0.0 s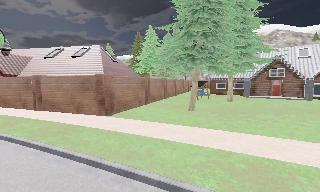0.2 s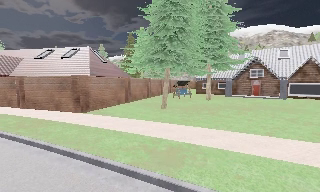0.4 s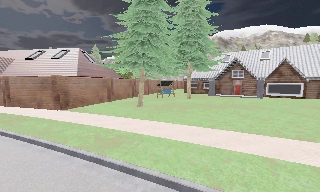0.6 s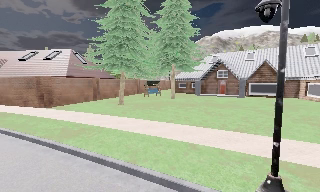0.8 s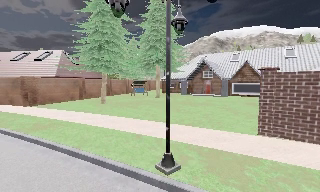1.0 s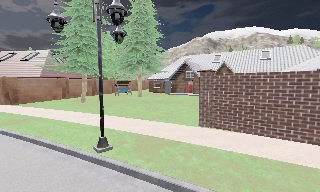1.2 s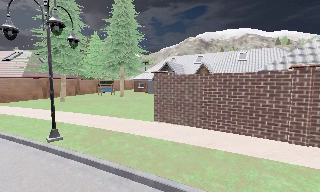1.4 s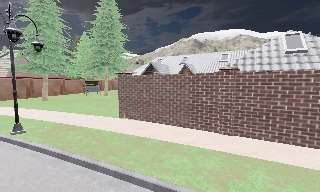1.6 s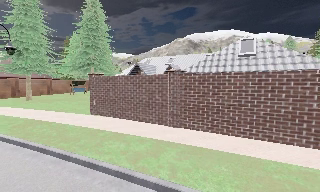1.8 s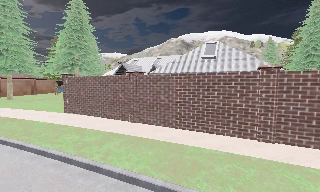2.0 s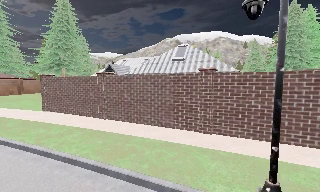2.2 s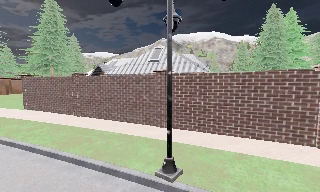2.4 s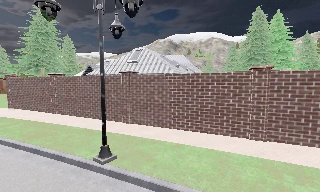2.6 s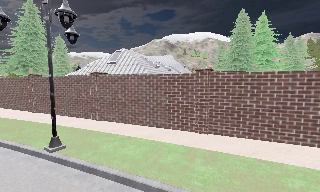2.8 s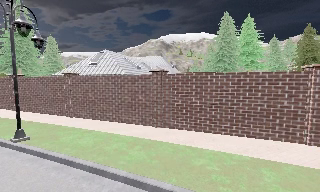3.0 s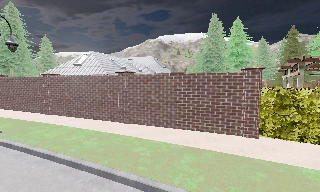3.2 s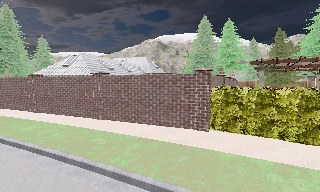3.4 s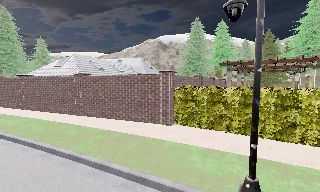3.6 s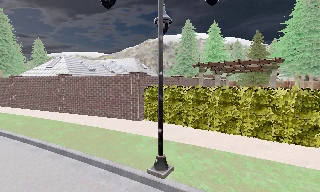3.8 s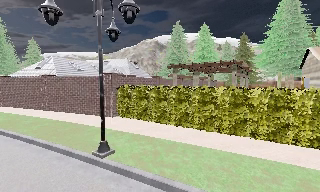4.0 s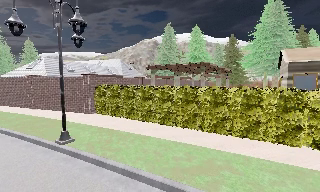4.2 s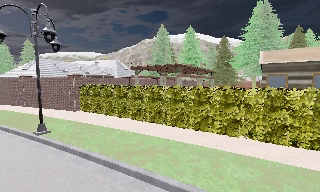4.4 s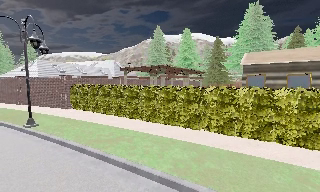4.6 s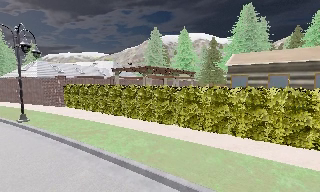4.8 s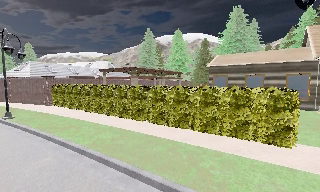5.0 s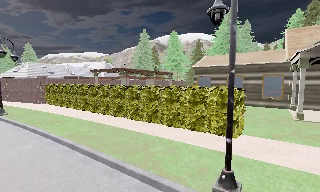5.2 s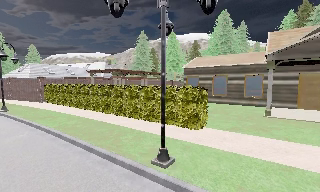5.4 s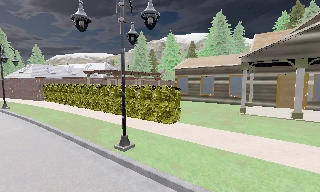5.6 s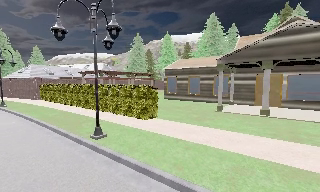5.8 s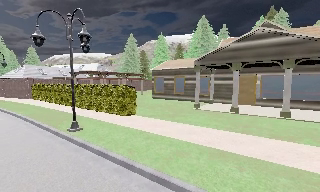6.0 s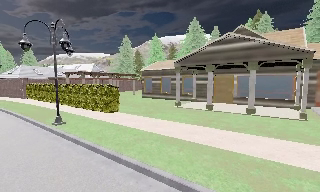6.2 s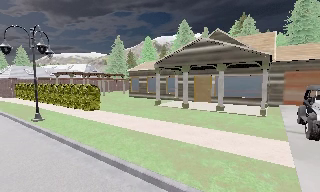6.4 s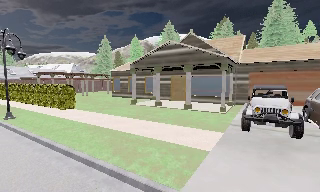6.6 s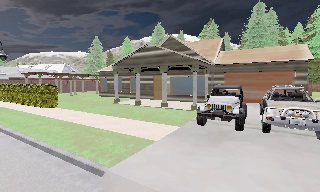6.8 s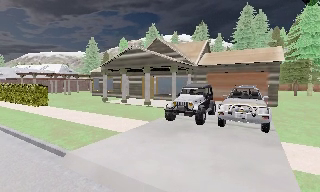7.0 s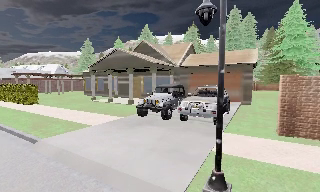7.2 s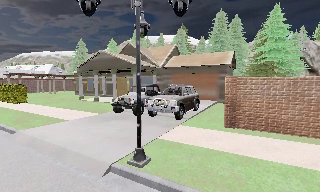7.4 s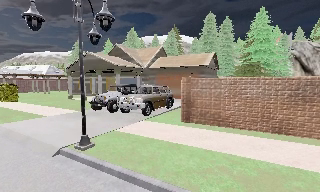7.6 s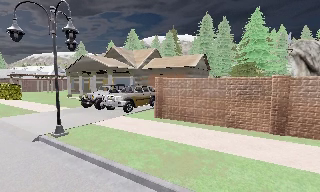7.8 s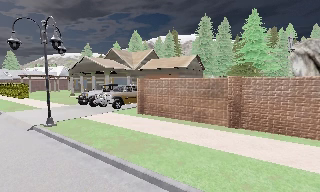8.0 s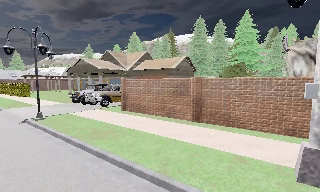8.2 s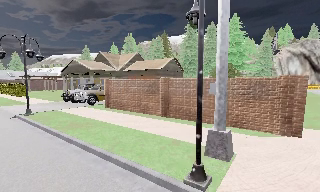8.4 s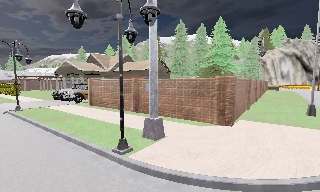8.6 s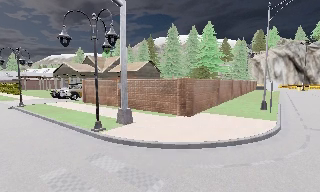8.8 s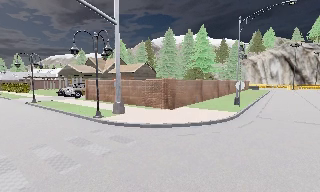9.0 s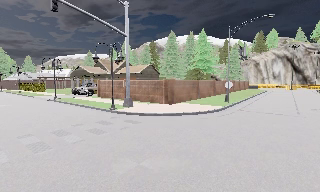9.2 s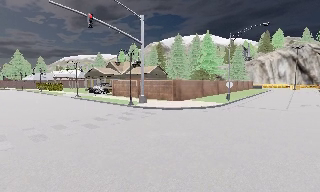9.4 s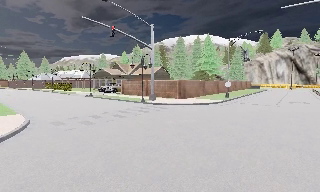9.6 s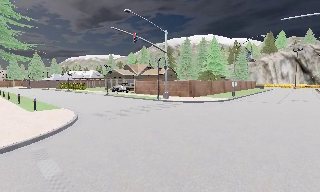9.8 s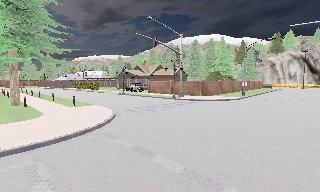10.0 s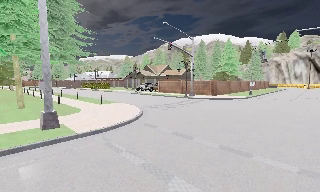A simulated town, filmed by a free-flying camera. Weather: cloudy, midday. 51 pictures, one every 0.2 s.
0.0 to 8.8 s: The camera swings to its right by about 15 degrees, and the scene slides to the left. It travels to its right and backward, about 80 m, so close, fixed things drift to the left.
8.8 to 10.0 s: The camera travels backward and to its left, about 13 m, so what stands in front gets smaller.
The film runs backward here.
